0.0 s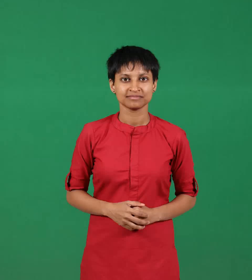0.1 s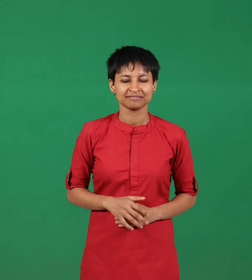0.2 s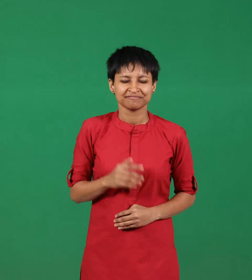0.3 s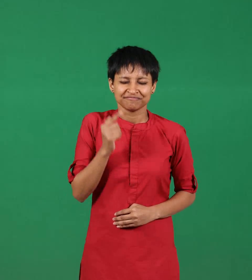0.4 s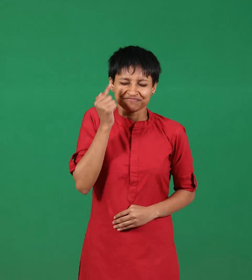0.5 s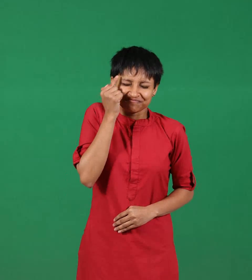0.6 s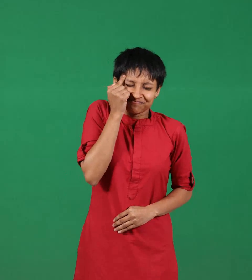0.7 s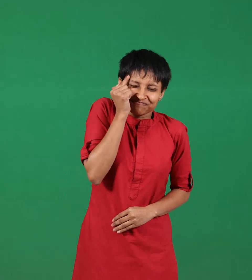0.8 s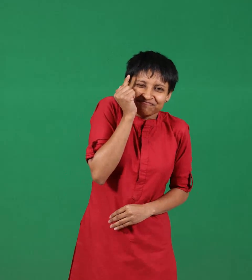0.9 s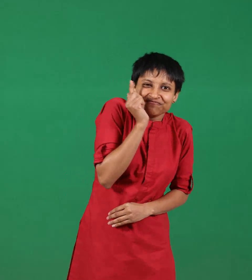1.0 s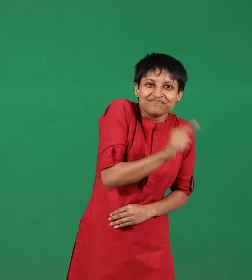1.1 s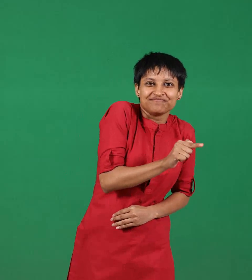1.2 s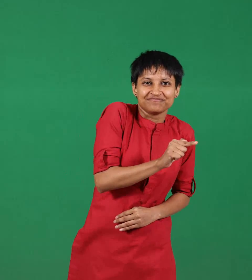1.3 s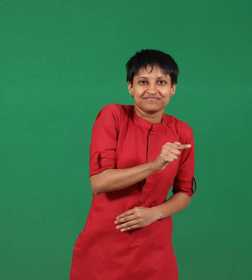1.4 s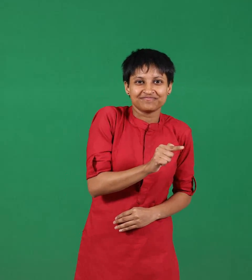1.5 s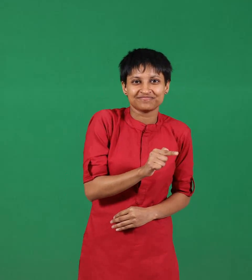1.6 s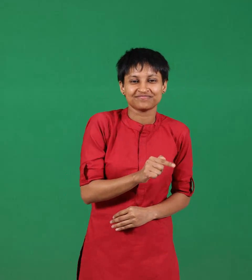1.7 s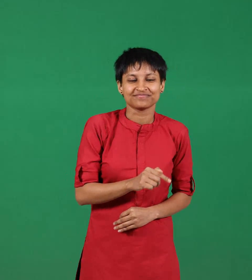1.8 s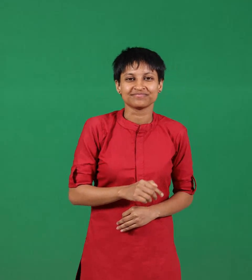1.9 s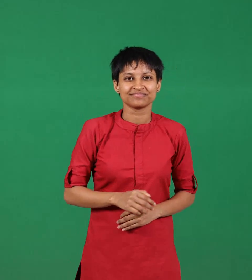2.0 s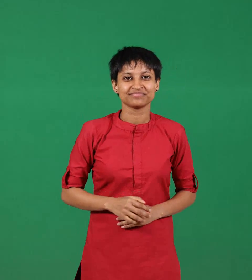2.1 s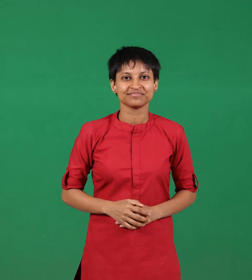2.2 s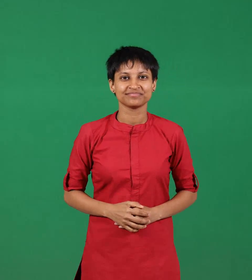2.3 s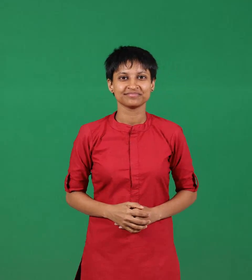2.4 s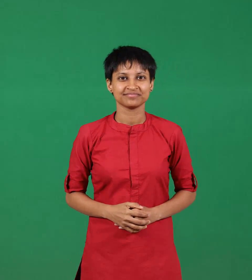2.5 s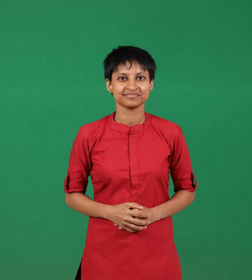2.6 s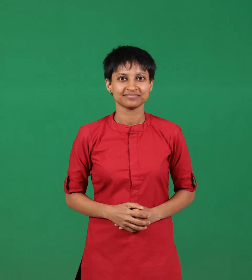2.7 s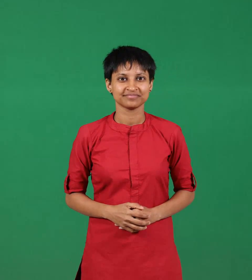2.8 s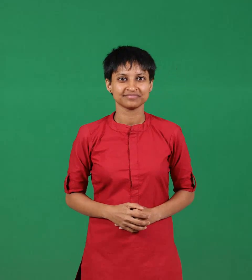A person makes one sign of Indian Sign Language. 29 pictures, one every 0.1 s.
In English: favourite
